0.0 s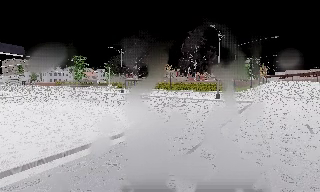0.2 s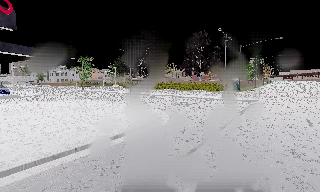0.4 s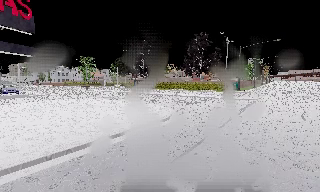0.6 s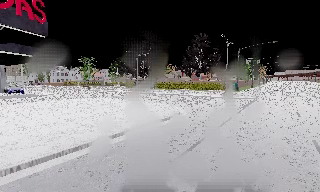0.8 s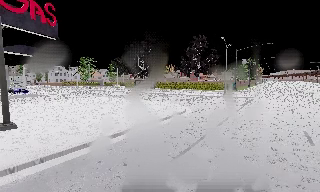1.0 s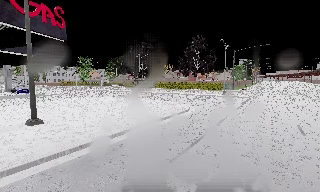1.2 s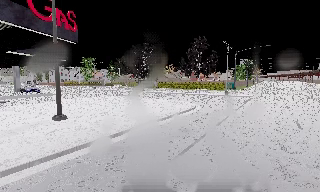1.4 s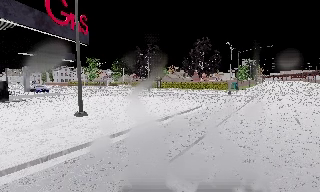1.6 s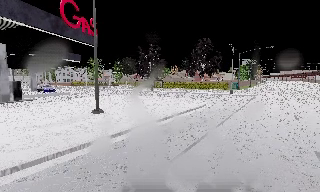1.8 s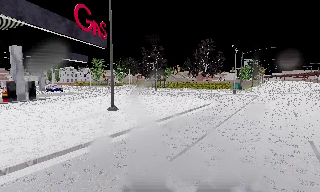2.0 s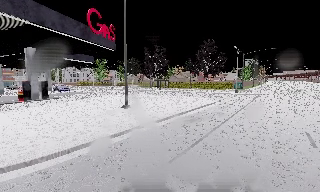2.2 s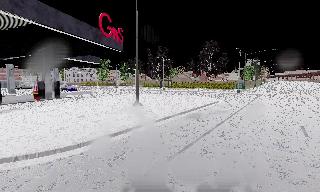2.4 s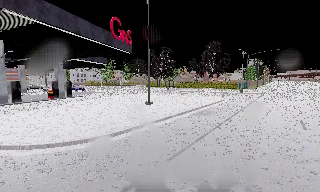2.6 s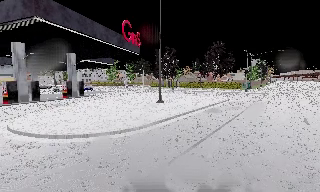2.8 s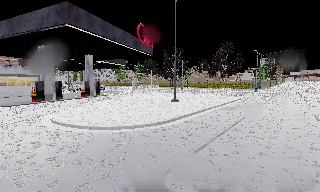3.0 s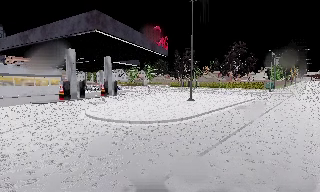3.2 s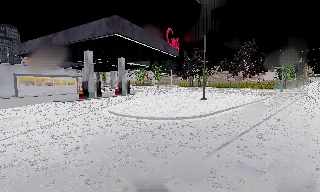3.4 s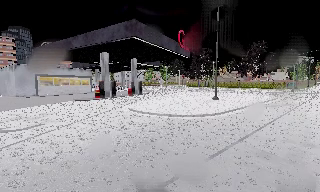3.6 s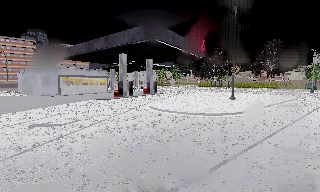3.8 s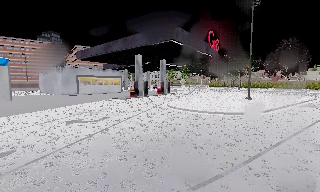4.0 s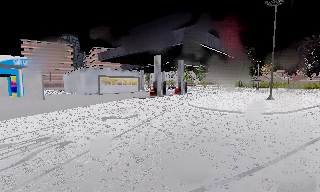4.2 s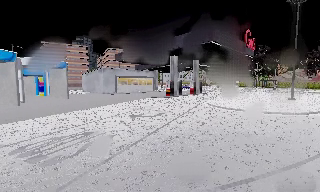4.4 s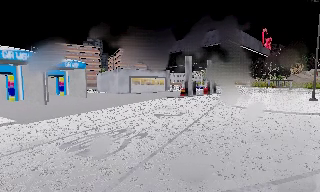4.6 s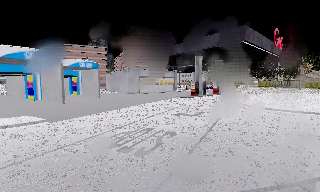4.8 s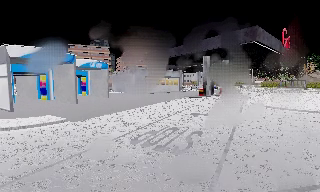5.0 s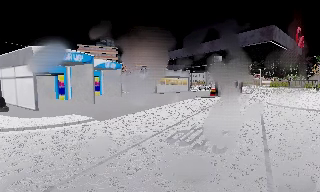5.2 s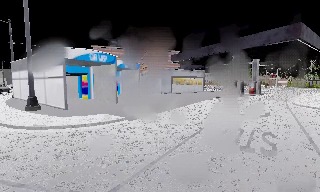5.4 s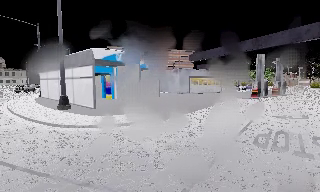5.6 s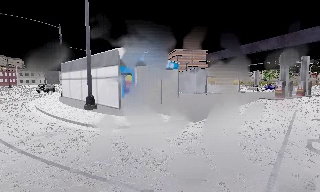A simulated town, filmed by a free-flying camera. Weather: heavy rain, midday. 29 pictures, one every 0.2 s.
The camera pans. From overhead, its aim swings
counterclockwise.
The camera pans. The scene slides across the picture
to the right.
0.0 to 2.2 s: The camera travels backward and to its left, about 14 m, so what stands in front gets smaller.
2.2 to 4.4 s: The scene slides to the right, as the camera pans about 30 degrees to its left. It travels to its left and backward, about 13 m, so close, fixed things drift to the right.
4.4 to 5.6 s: The camera pans to its left, which is counterclockwise from overhead, by about 15 degrees. It travels to its left, about 7 m, so close, fixed things drift to the right.
The film runs forward here.
